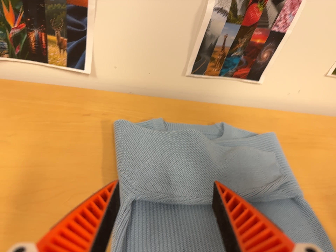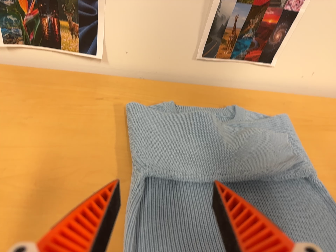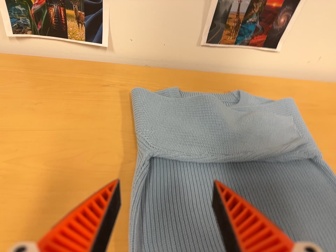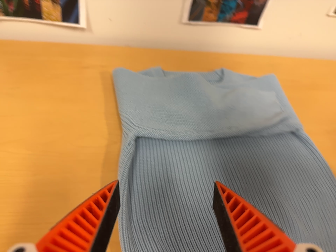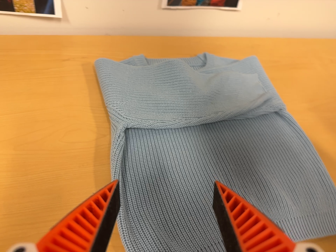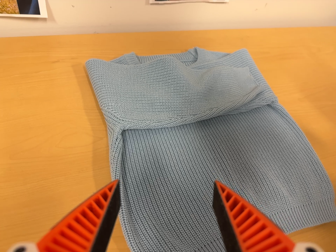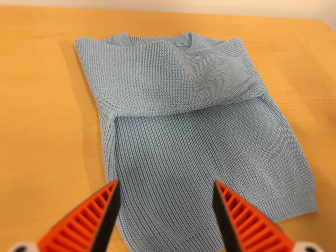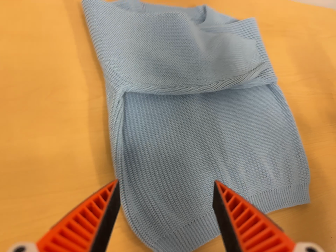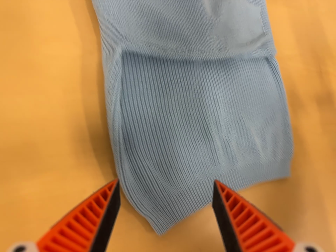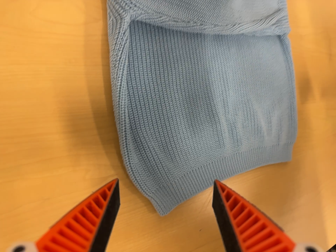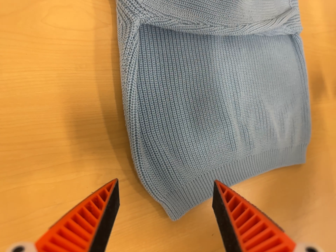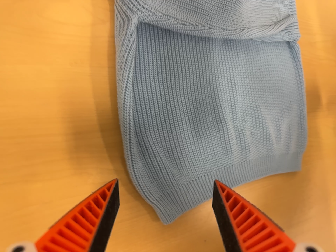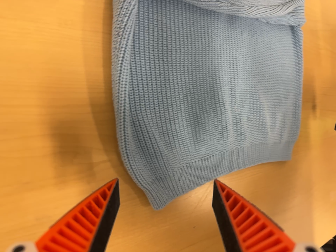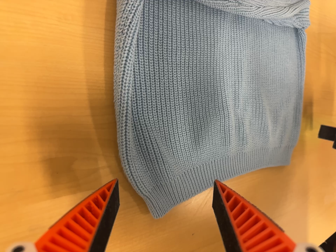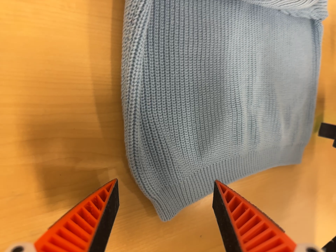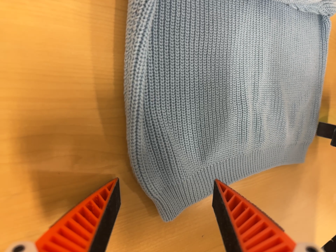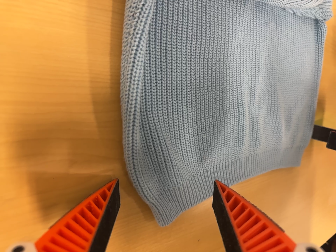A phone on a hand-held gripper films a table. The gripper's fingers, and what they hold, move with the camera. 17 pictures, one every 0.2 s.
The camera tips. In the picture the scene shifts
upward.
0.0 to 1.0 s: The camera travels toward the bottom of its view, about 5 cm, so close, fixed things drift upward. Its aim tips toward the bottom of its view by about 10 degrees, and the scene shifts upward. It rolls about its line of sight by about 10 degrees, and the scene rotates counterclockwise.
1.0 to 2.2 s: The camera pans to its right by about 15 degrees. It travels to its left, forward and toward the top of its view, about 14 cm. Its aim tips toward the bottom of its view by about 25 degrees, and the scene shifts upward. It rolls about its line of sight by about 15 degrees, and the scene rotates clockwise.
2.2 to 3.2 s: The camera travels forward and to its left, about 9 cm, so what stands in front looms larger. Its aim tips toward the bottom of its view by about 10 degrees, and the scene shifts upward.
The film runs forward here.
